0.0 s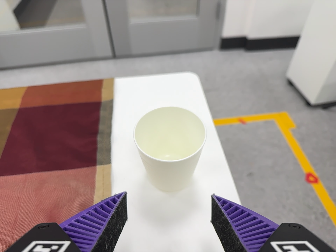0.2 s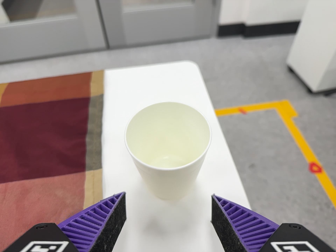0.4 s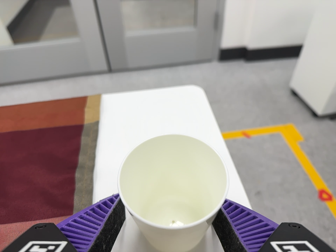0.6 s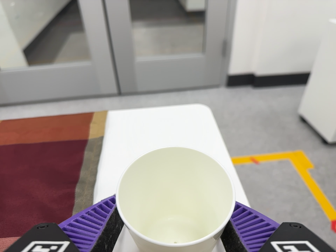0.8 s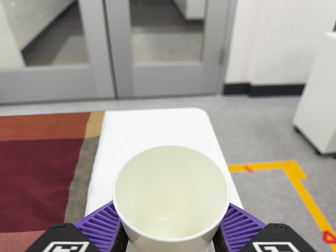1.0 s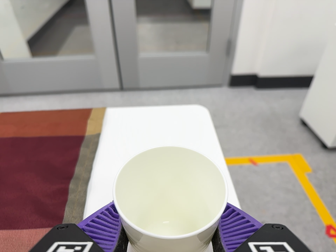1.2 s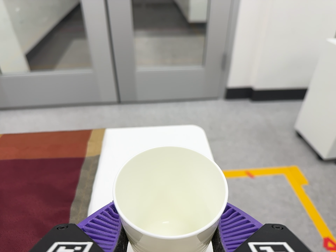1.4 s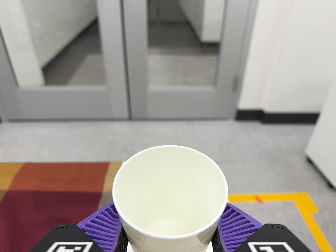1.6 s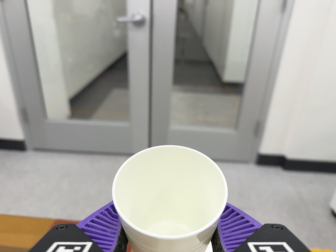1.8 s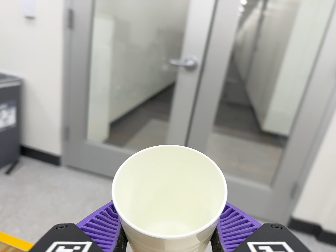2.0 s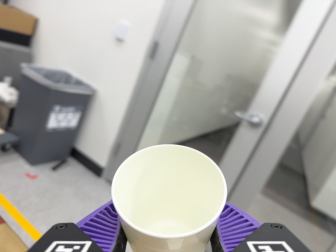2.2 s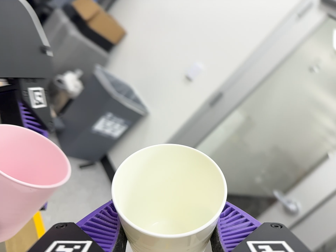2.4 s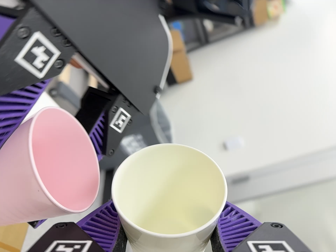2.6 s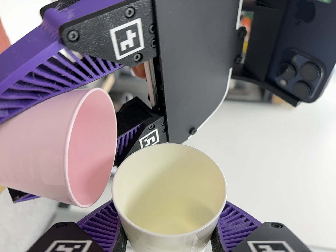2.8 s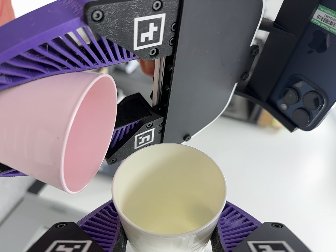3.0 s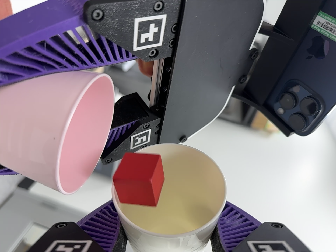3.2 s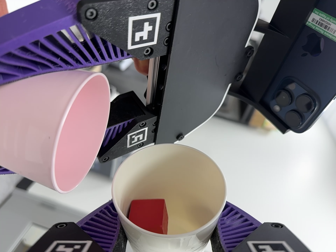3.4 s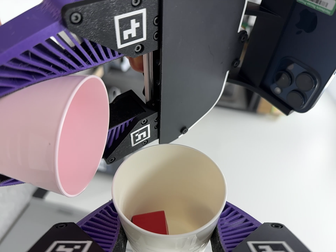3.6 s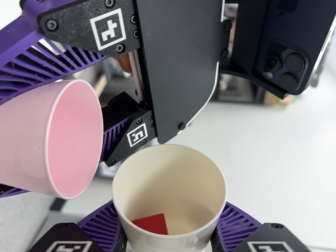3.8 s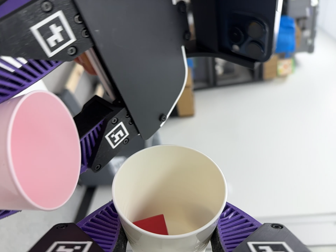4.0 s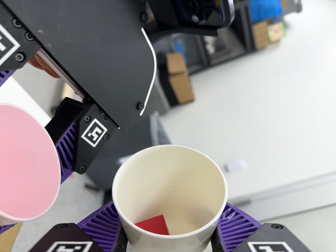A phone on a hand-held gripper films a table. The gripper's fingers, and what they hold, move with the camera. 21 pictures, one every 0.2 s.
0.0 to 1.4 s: The camera travels toward the top of its view and forward, about 9 cm, so close, fixed things drift downward. Its aim tips toward the top of its view by about 15 degrees, and the scene shifts downward.
1.4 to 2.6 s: The scene slides to the right, as the camera pans about 30 degrees to its left. It travels to its left and toward the top of its view, about 32 cm, so close, fixed things drift to the right. Its aim tips toward the top of its view by about 45 degrees, and the scene shifts downward. It rolls about its line of sight by about 110 degrees, and the scene rotates clockwise.
2.6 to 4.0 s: The camera travels to its right, about 6 cm, so close, fixed things drift to the left. It rolls about its line of sight by about 25 degrees, and the scene rotates counterclockwise.
The film runs backward here.
